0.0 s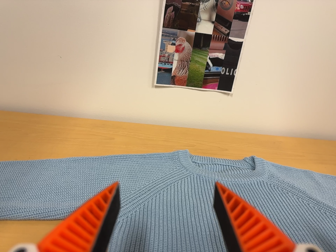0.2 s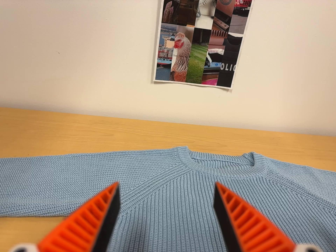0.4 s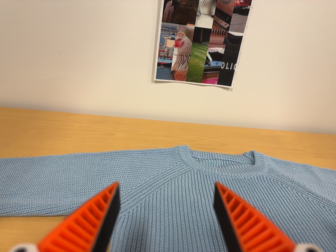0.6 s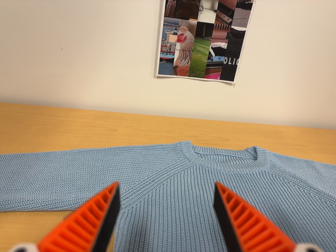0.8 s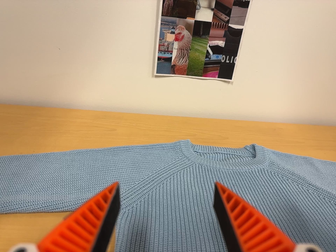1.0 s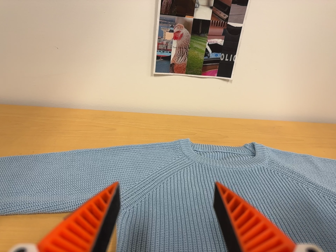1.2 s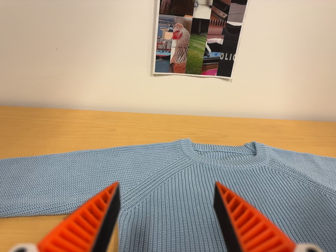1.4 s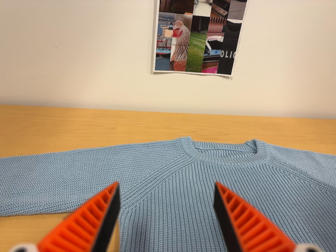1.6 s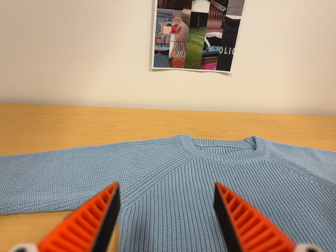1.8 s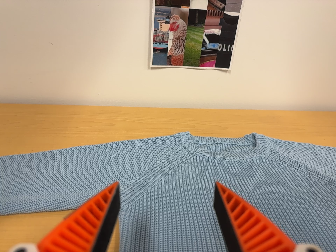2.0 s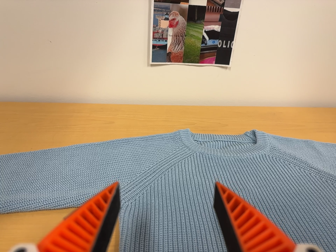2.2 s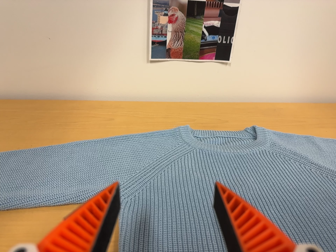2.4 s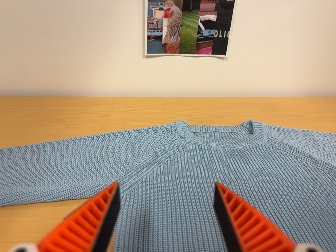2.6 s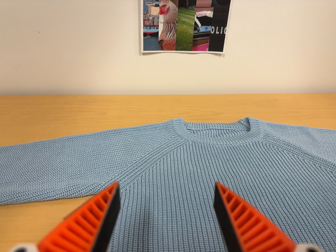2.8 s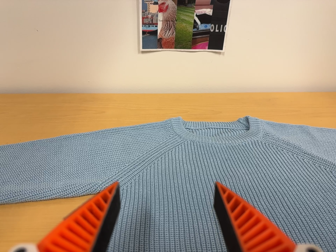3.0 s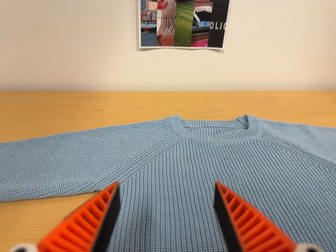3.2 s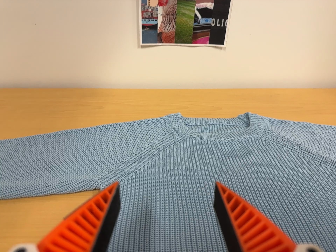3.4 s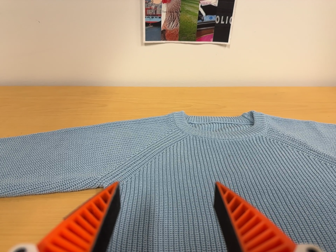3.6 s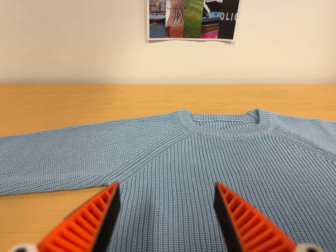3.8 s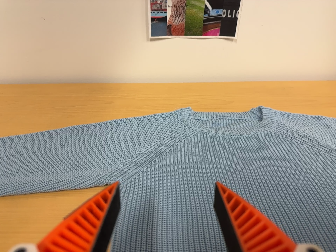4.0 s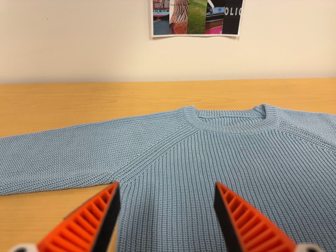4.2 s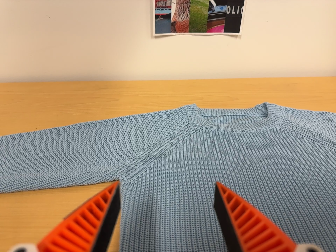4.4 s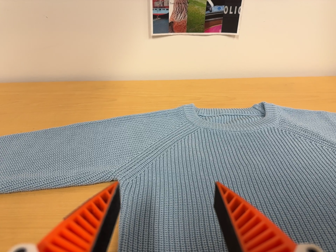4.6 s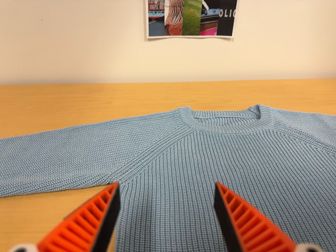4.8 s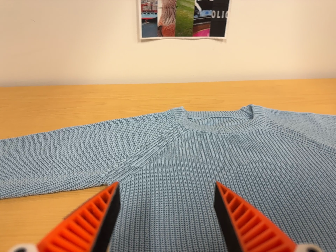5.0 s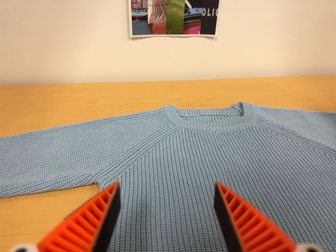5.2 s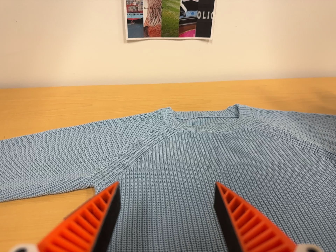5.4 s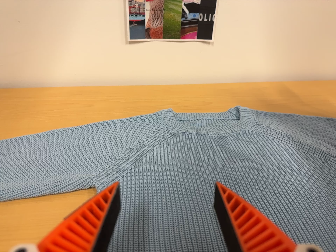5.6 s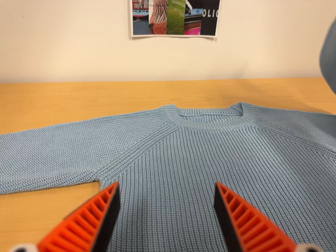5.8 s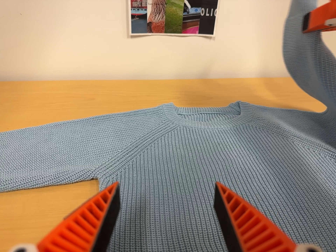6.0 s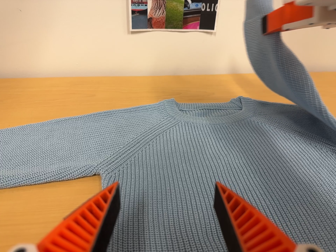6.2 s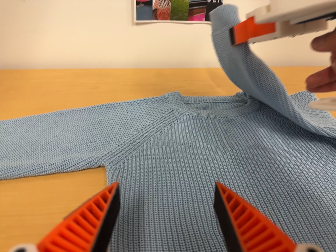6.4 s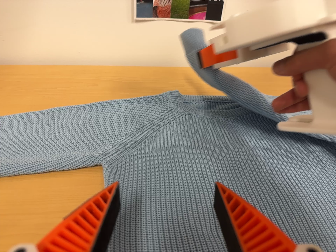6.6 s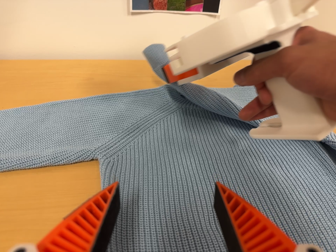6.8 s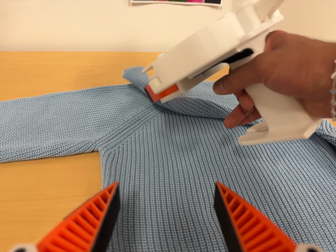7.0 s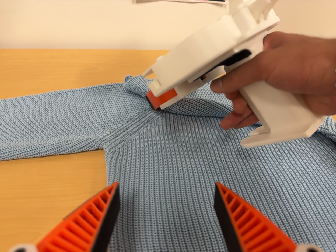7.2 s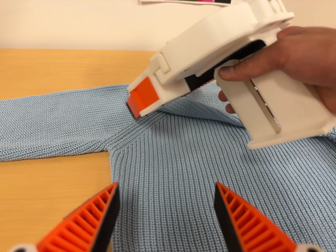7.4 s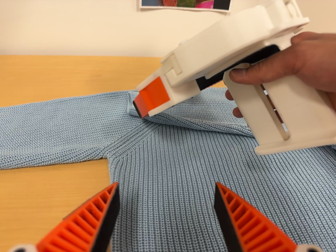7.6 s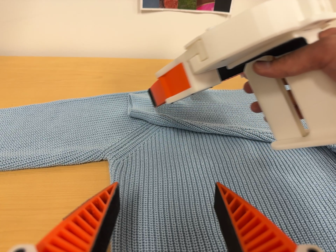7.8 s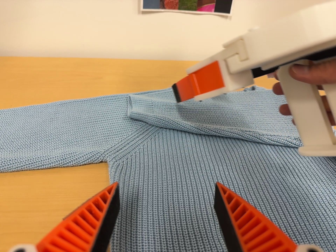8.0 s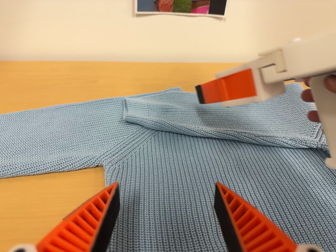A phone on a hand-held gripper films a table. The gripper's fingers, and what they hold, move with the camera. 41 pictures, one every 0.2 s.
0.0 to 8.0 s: The camera's aim tips toward the bottom of its view by about 15 degrees, and the scene shifts upward.
The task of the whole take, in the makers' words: right arm across.
The film runs forward here.
